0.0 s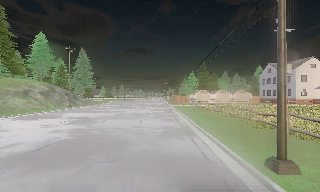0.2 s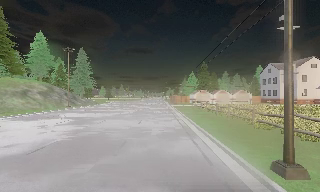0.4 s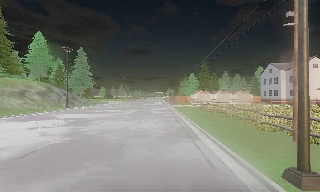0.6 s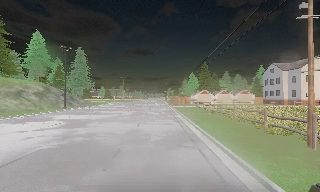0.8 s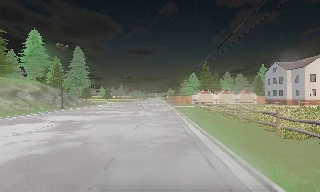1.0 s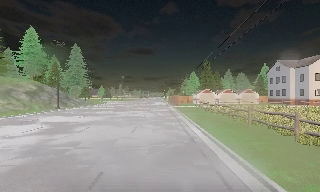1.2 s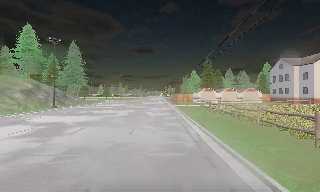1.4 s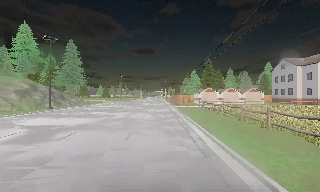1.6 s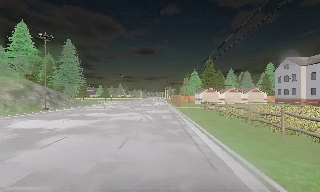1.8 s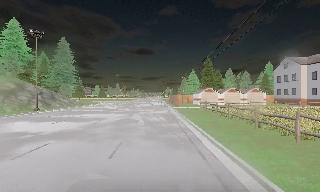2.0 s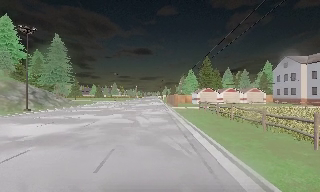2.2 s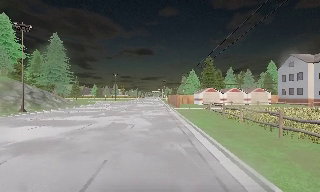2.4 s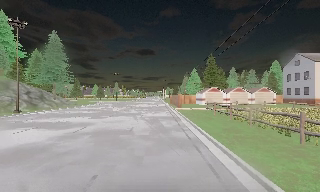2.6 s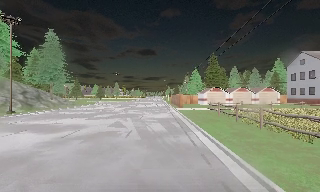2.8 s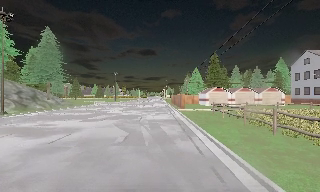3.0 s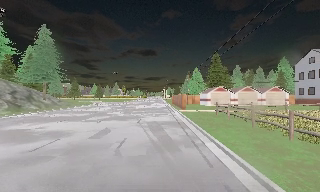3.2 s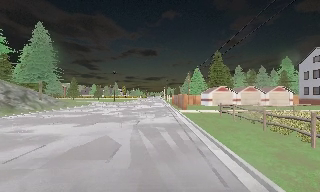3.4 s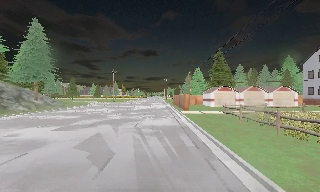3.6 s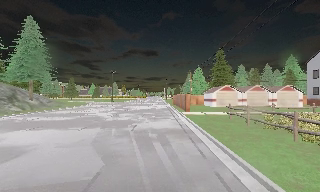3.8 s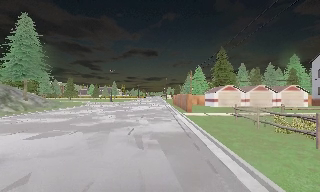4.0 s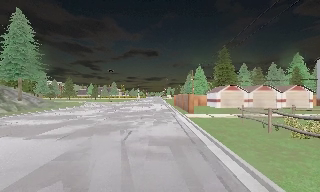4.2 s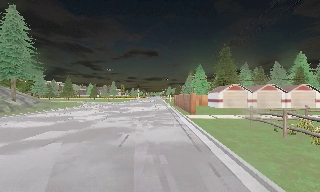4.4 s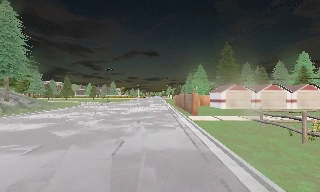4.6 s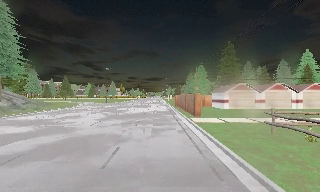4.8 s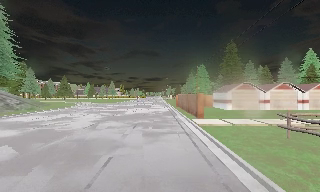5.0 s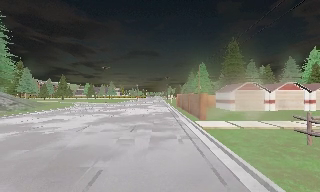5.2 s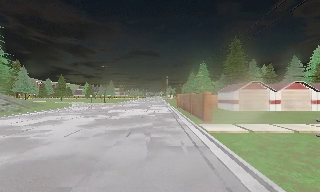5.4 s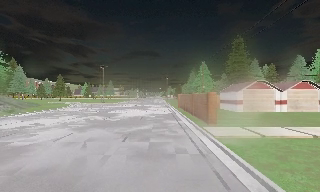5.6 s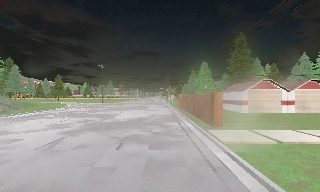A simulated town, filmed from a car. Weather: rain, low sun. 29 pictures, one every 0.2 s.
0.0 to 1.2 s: The camera travels forward, about 4.5 m, so what stands in front looms larger. It gains speed.
1.2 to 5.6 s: The camera travels forward, about 25 m, so what stands in front looms larger.
The film runs forward here.
